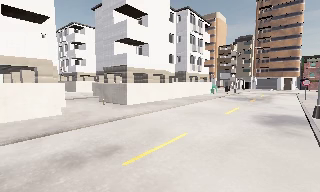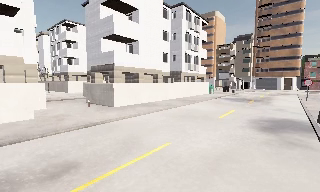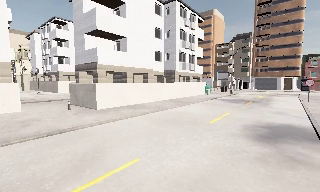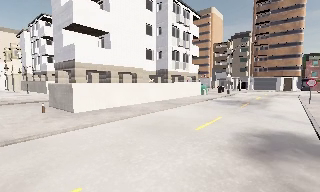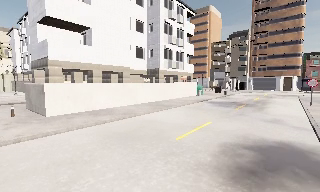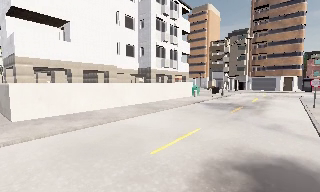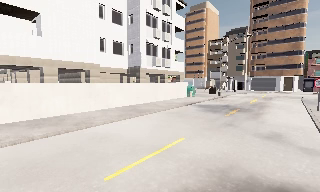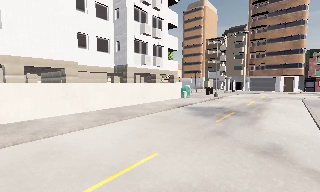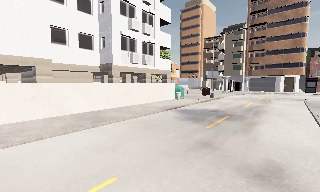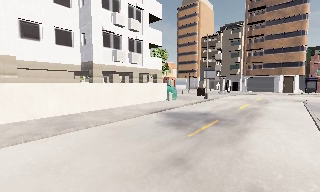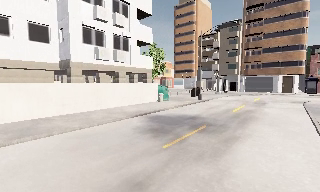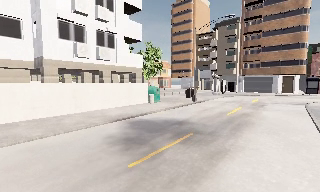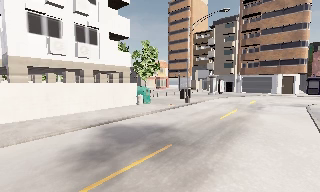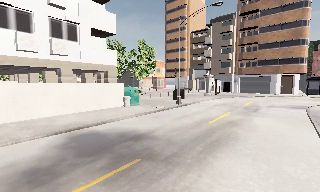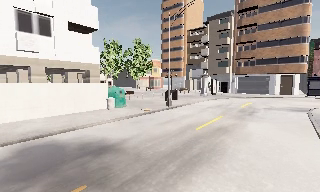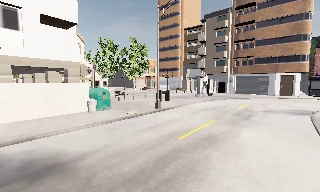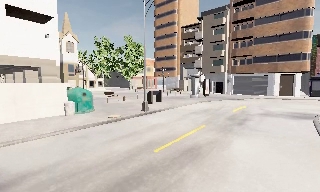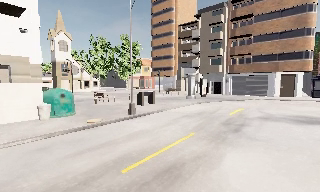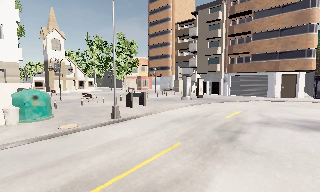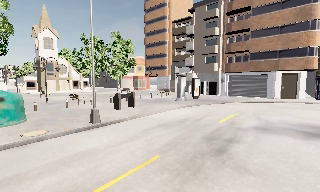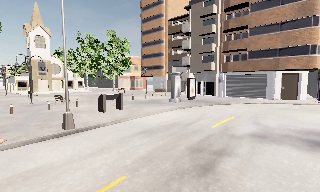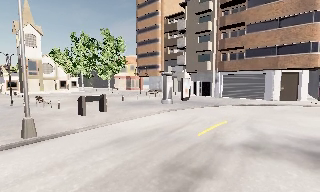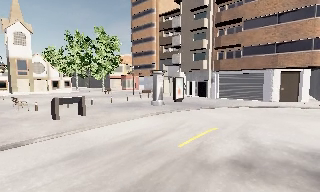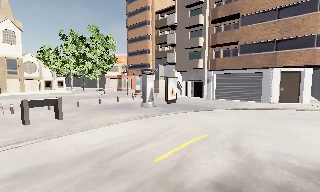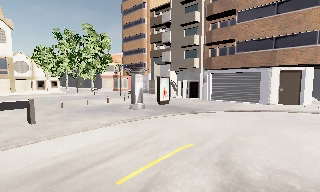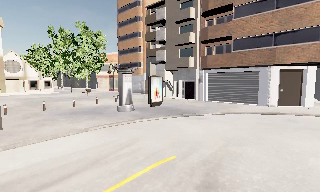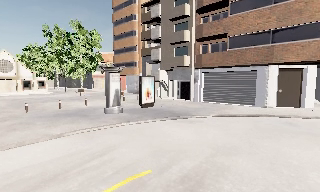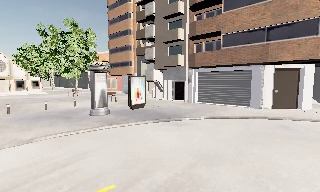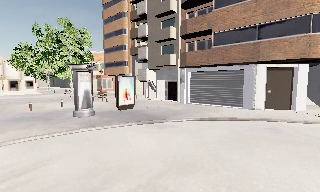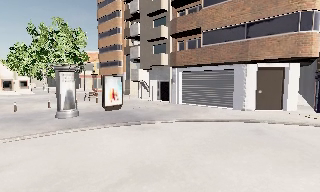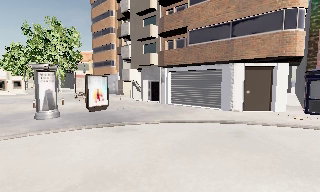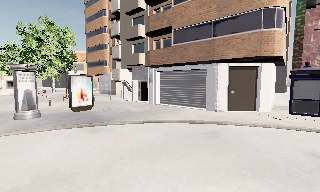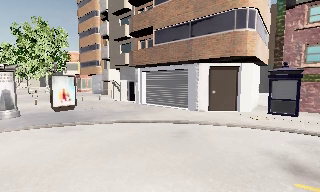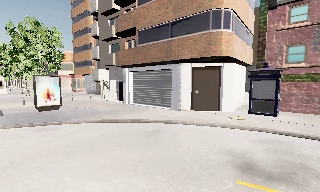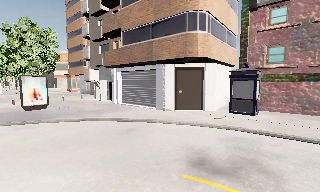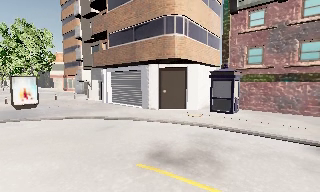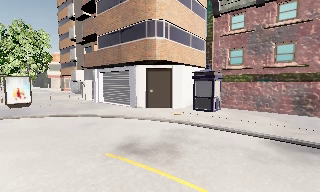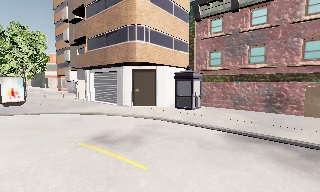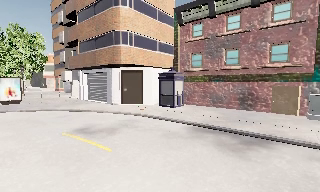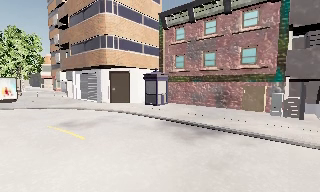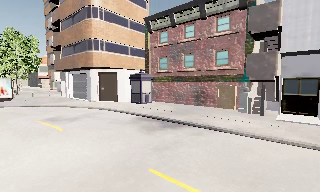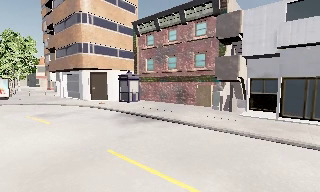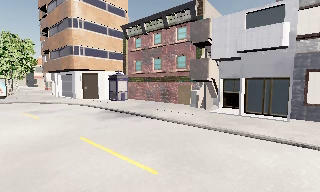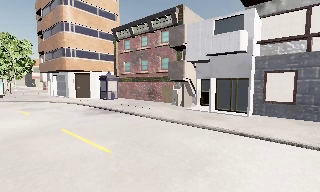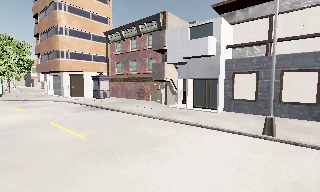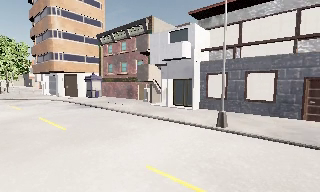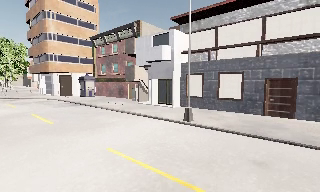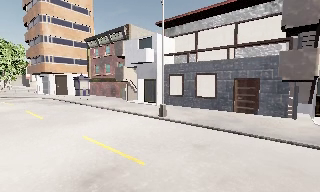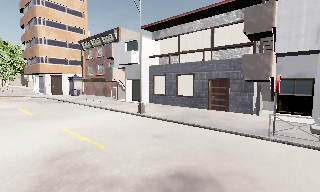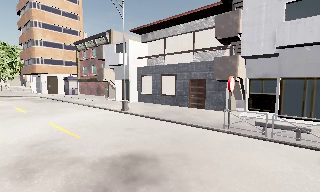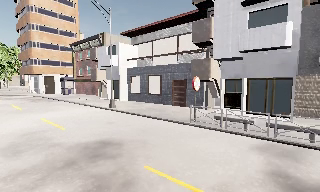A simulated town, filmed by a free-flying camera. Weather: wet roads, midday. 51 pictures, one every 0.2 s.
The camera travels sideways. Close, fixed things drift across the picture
to the left.
0.0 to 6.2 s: The camera travels forward and to its right, about 40 m, so what stands in front looms larger.
6.2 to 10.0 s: The camera travels to its right and backward, about 30 m, so close, fixed things drift to the left.
The film runs forward here.
